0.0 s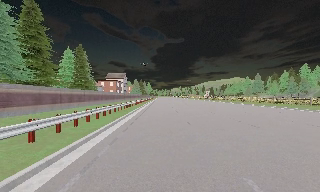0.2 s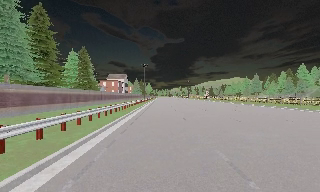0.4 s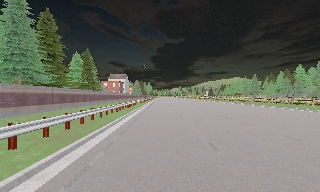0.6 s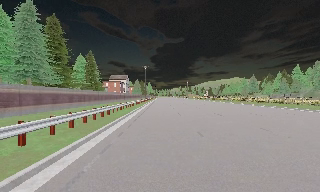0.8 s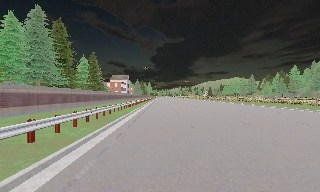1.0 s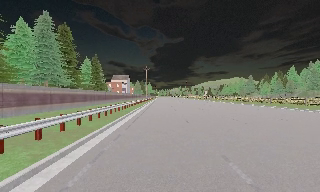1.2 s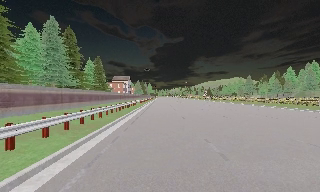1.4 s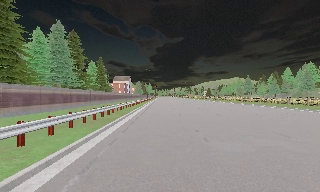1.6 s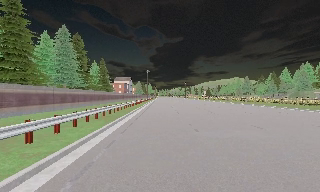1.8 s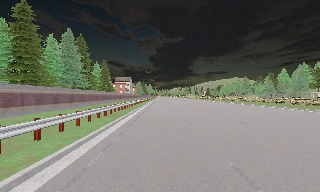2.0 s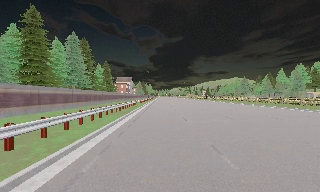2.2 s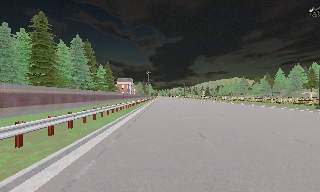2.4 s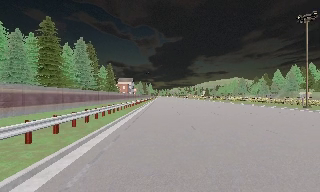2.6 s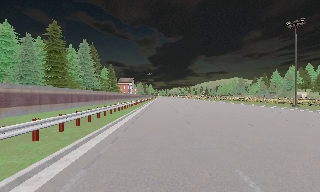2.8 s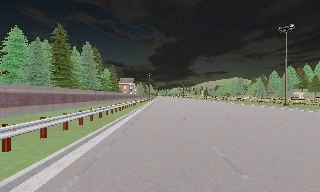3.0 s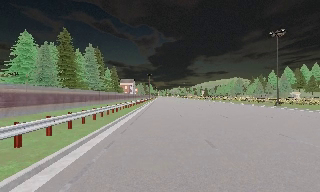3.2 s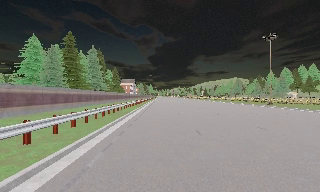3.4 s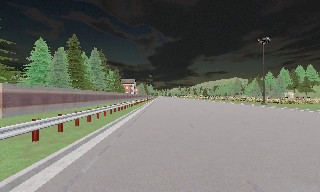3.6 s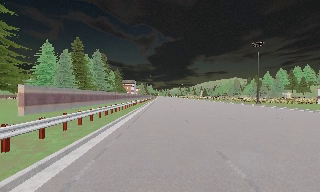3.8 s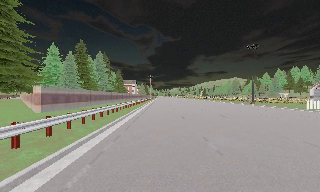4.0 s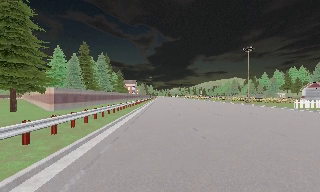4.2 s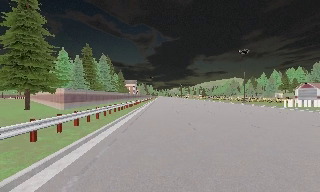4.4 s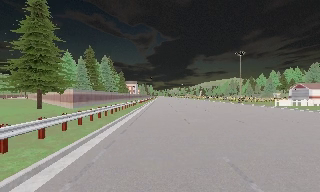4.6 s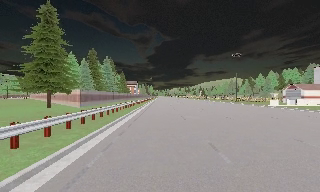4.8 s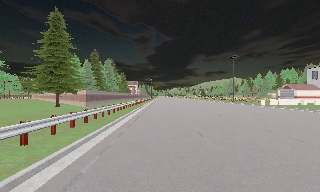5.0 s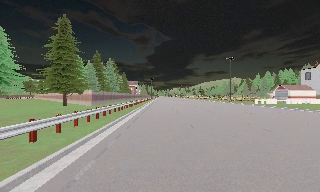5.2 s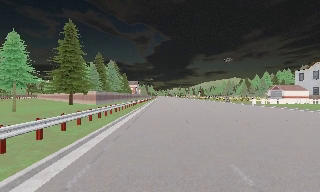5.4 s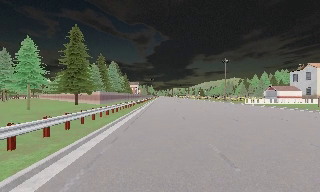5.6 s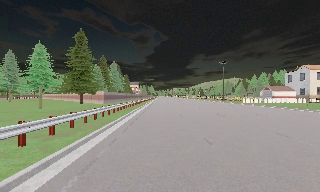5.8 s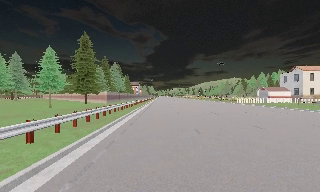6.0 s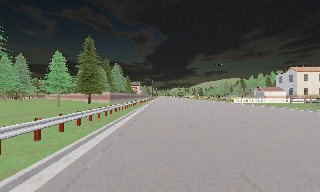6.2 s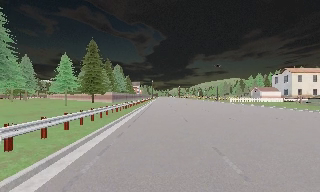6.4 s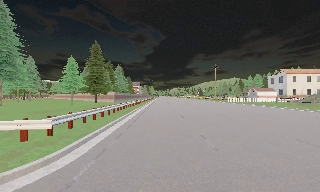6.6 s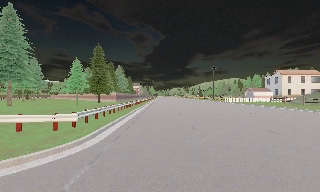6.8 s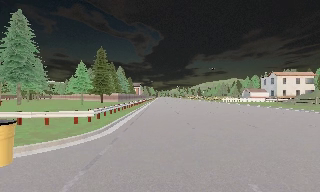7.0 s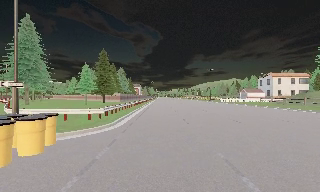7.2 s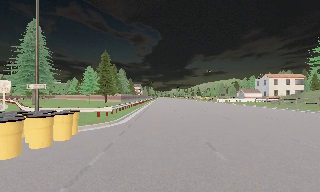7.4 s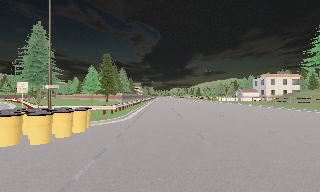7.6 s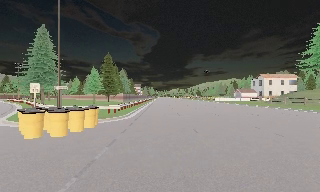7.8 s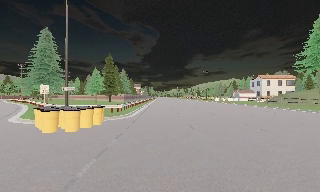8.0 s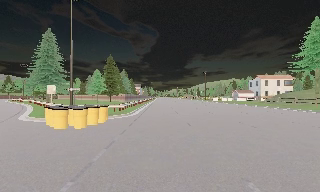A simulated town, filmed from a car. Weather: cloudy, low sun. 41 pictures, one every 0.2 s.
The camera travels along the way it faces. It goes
backward.
0.0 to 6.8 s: The camera travels backward, about 60 m, so what stands in front gets smaller.
6.8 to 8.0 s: The camera travels backward, about 8 m, so what stands in front gets smaller. It loses speed.
The film runs backward here.
